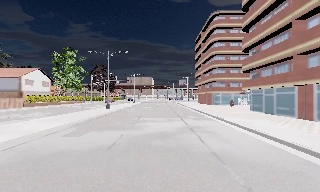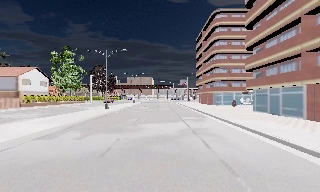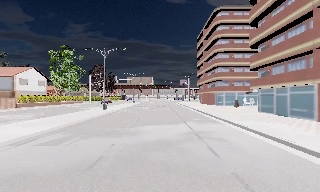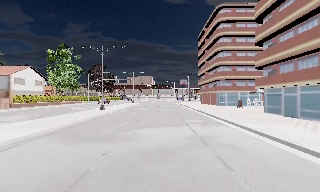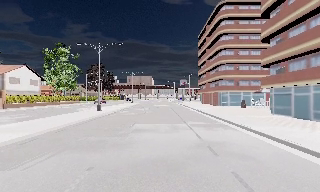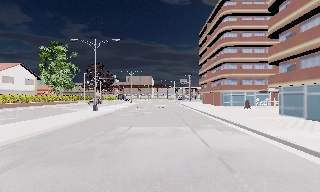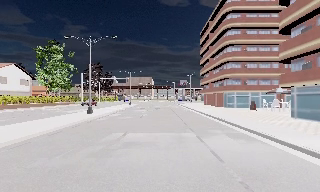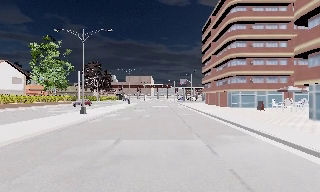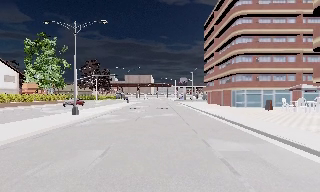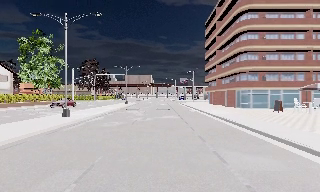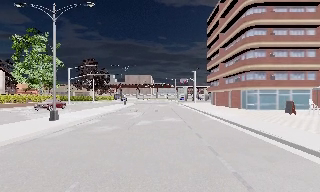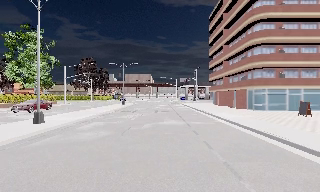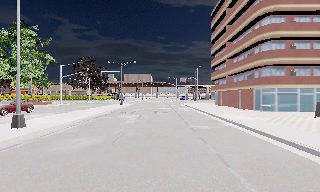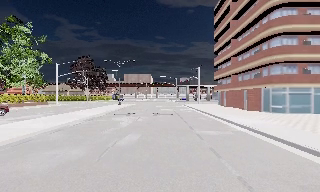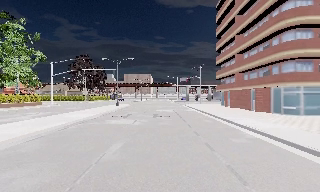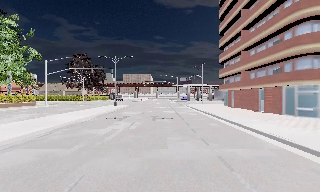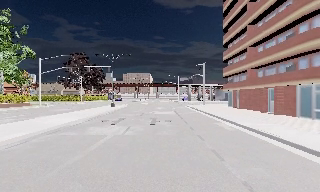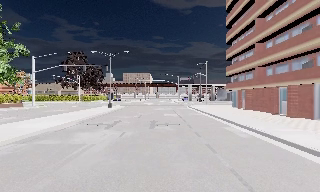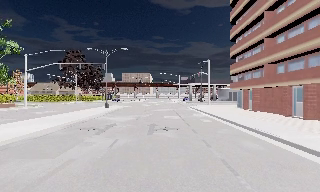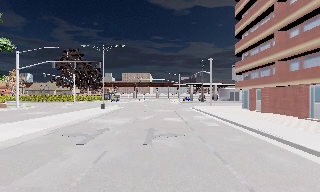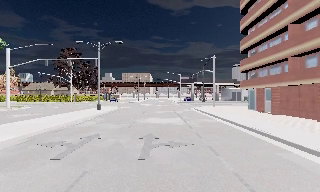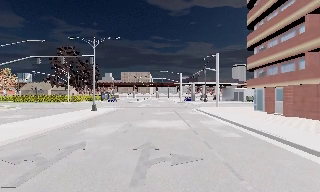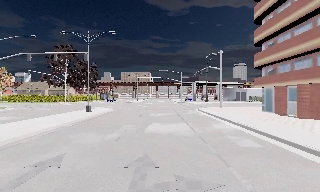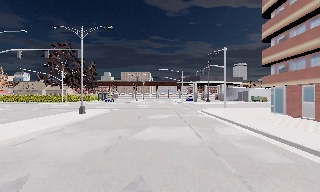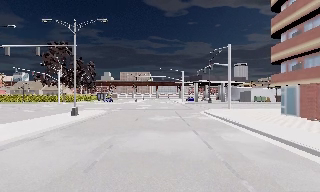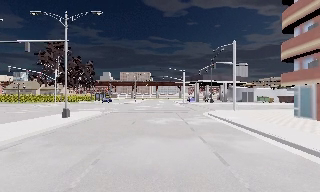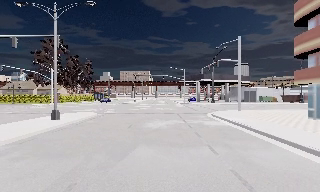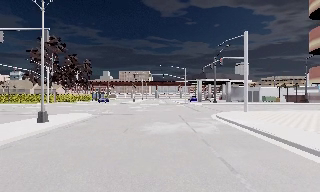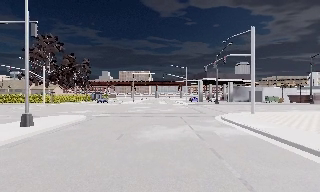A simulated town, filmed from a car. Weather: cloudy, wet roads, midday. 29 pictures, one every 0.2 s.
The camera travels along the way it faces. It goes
forward.
0.0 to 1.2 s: The camera travels forward, about 6 m, so what stands in front looms larger. It gains speed.
1.2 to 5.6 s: The camera travels forward, about 30 m, so what stands in front looms larger.
The film runs forward here.
